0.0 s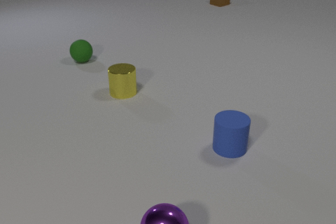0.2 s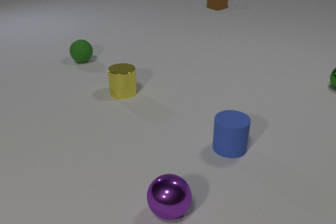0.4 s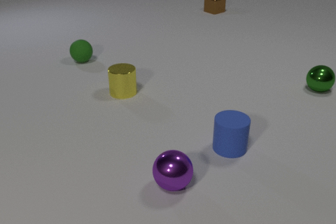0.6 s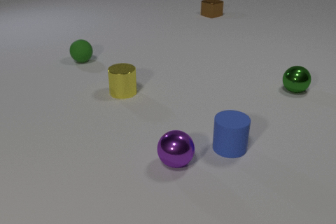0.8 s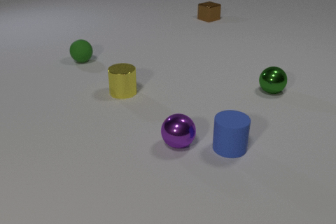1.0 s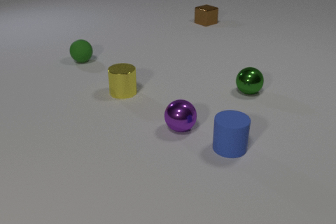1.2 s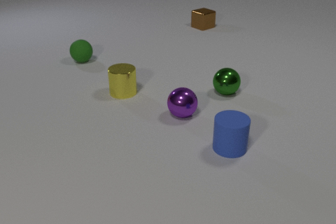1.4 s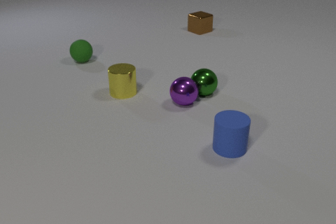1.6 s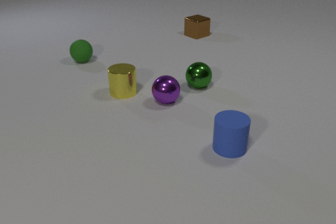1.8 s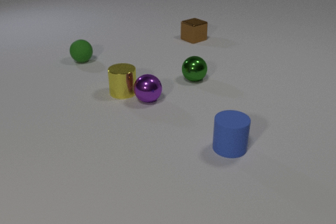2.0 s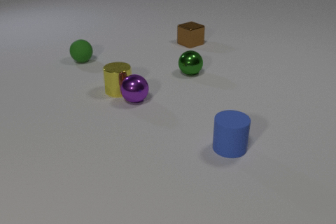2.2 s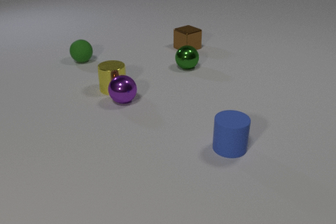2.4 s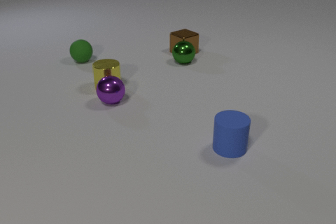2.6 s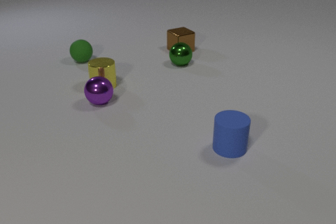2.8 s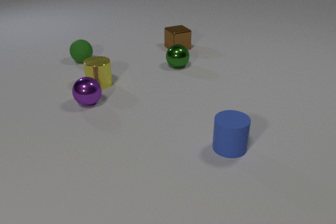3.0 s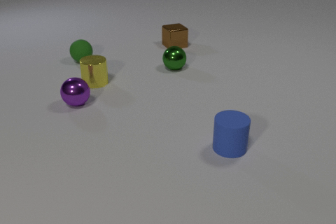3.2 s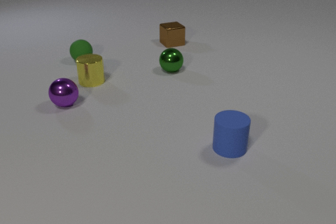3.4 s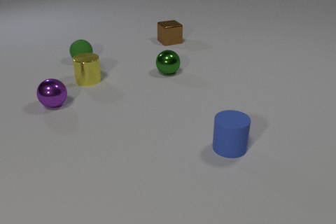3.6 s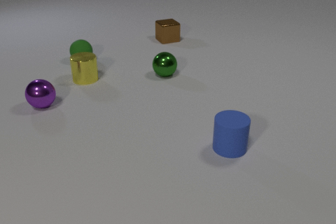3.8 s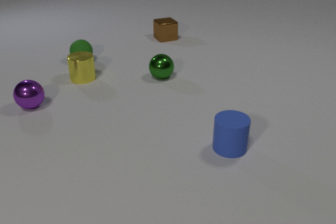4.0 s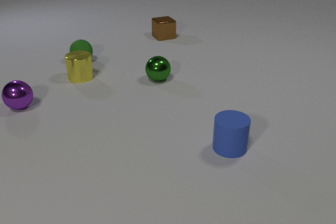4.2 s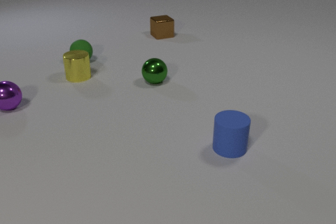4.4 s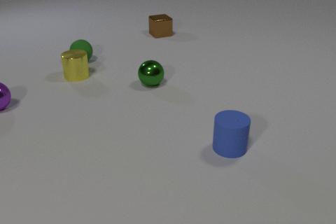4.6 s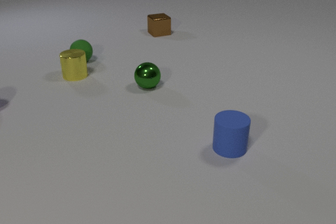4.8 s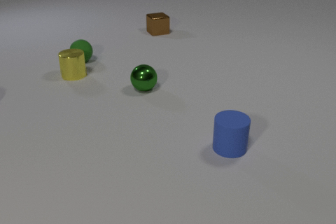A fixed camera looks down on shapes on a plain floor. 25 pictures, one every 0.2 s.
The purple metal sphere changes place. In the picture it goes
away from the camera.
The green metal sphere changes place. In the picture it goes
to the left.
0.0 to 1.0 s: The green metal sphere comes in at the right edge, rolls to the left and toward the camera. The purple metal sphere rolls away from the camera. The brown metal cube slides toward the camera.
1.0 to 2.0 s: The green metal sphere rolls to the left and away from the camera. The purple metal sphere rolls away from the camera and to the left. The brown metal cube slides toward the camera. The green metal sphere and the purple metal sphere collide. The purple metal sphere and the yellow metal cylinder collide.
2.0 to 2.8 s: The green metal sphere rolls away from the camera and to the left. The purple metal sphere rolls to the left. The brown metal cube slides to the left and toward the camera. The yellow metal cylinder slides to the left and away from the camera. The green metal sphere and the brown metal cube collide.
2.8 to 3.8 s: The green metal sphere rolls toward the camera and to the left. The purple metal sphere rolls to the left. The brown metal cube slides away from the camera and to the left. The yellow metal cylinder slides away from the camera and to the left.
3.8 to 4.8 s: The green metal sphere rolls toward the camera and to the left. The purple metal sphere rolls to the left, leaves at the left edge. The brown metal cube slides away from the camera and to the left. The yellow metal cylinder slides away from the camera and to the left.
How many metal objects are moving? 4.
What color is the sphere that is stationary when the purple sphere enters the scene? green.
What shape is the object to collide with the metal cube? sphere.
